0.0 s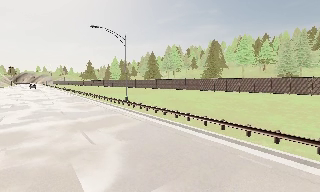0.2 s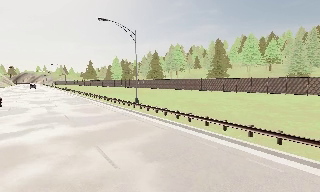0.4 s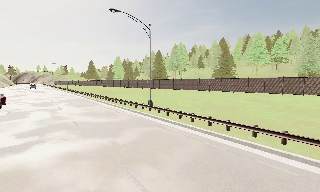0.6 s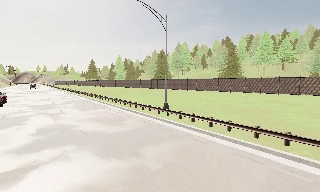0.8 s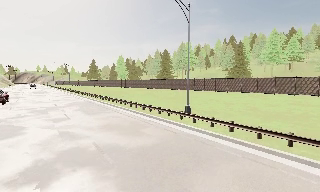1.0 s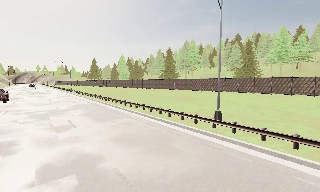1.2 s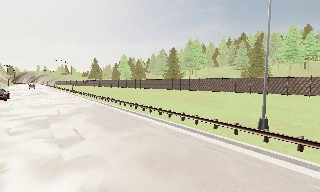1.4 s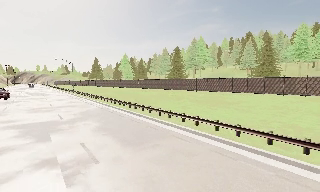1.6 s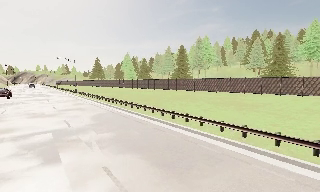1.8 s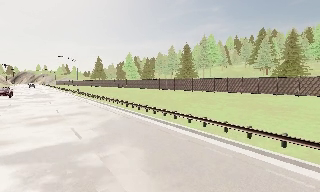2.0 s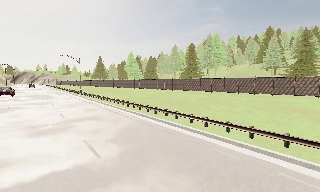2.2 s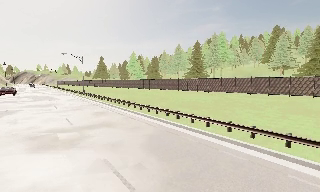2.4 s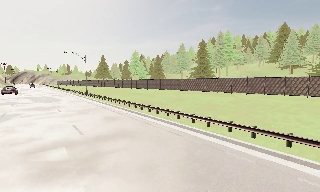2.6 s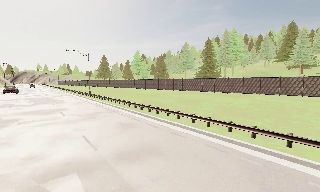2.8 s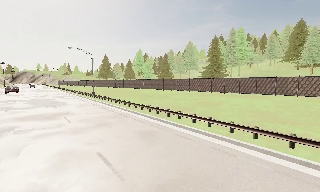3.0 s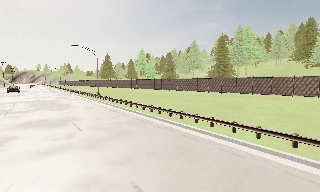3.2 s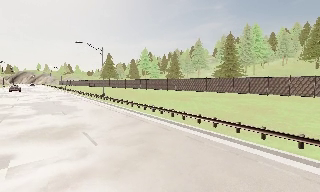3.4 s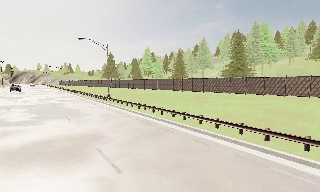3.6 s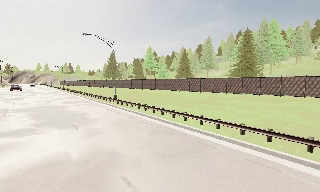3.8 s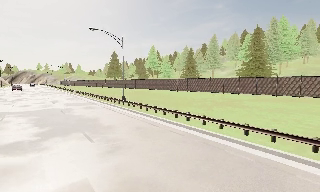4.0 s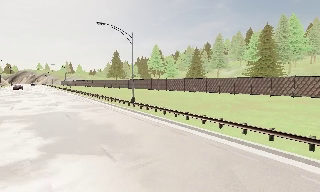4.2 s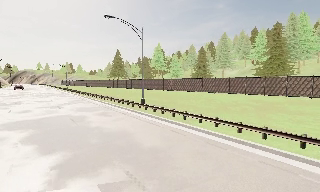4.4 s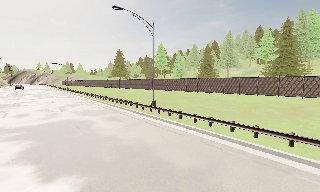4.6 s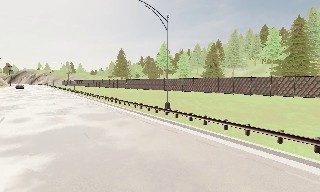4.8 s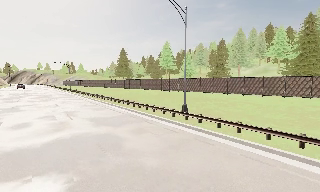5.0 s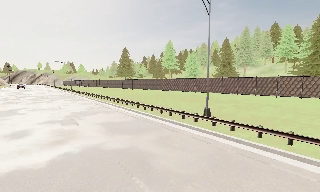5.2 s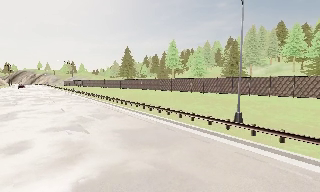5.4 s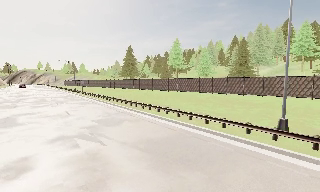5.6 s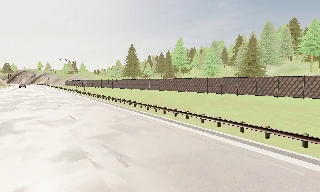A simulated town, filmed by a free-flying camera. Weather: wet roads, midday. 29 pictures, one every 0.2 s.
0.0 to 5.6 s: The camera travels forward and to its left, about 60 m, so what stands in front looms larger.
The film runs forward here.
